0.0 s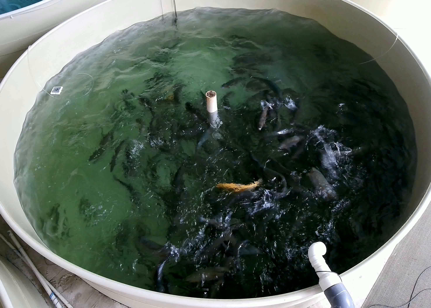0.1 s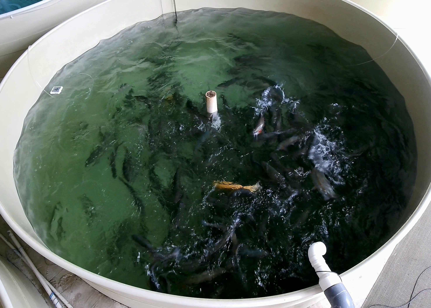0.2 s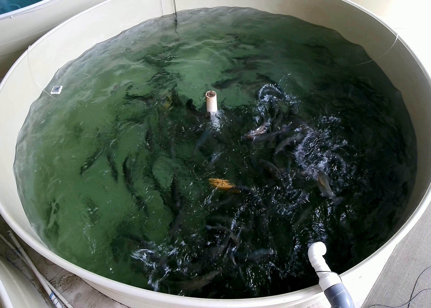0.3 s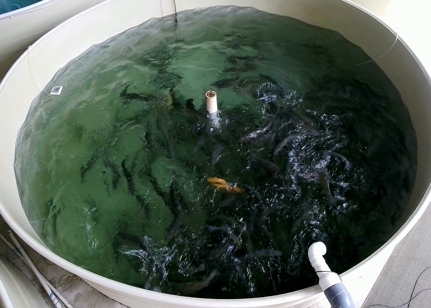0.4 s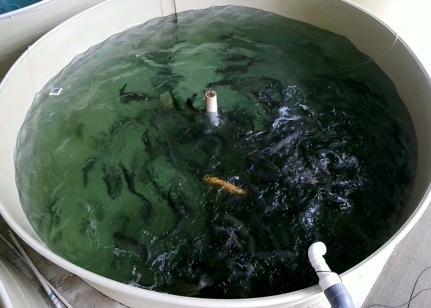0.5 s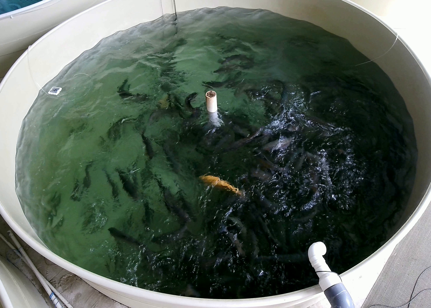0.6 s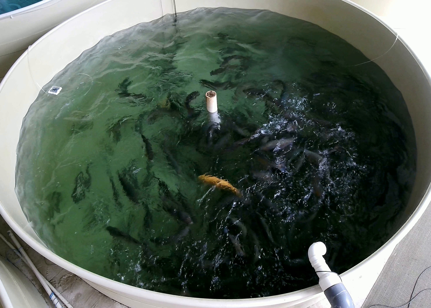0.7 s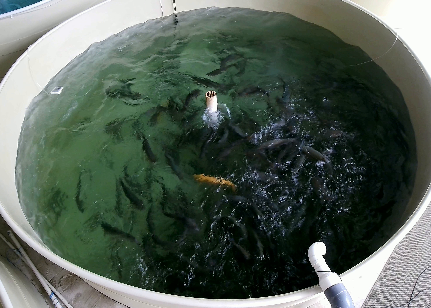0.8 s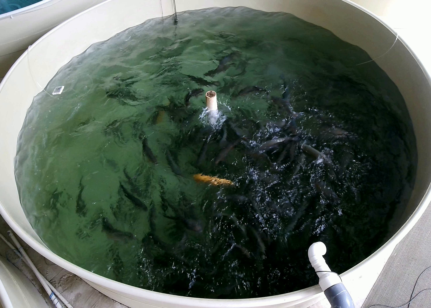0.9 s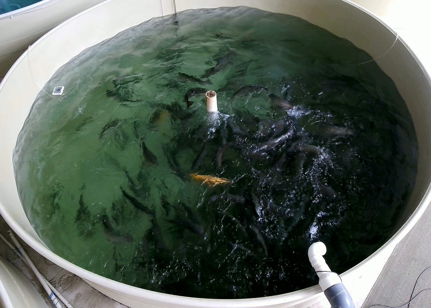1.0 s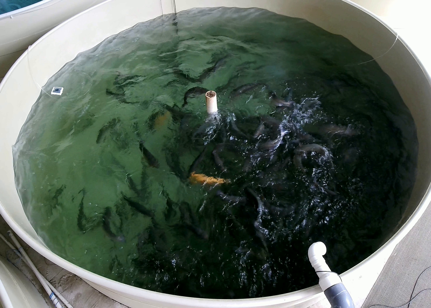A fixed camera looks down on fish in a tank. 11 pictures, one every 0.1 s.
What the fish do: Strong feeding.
